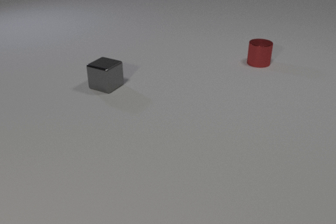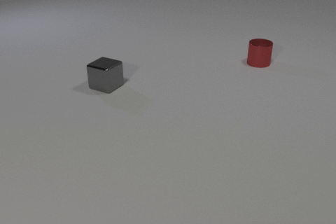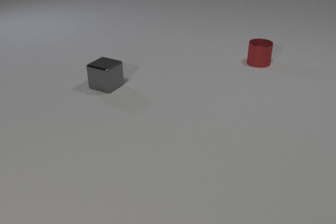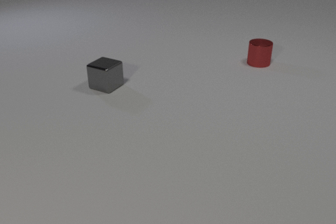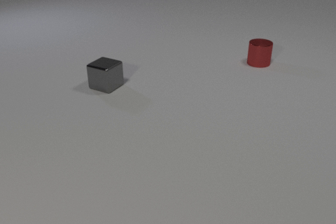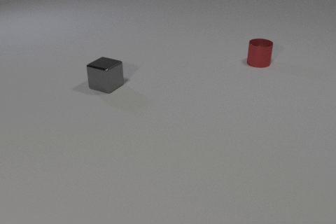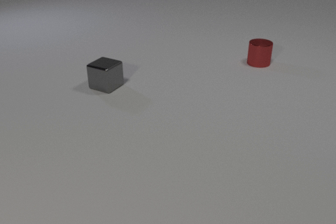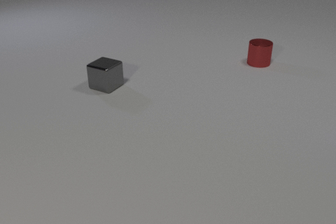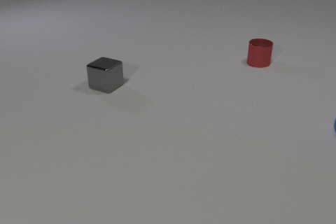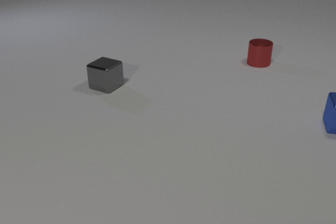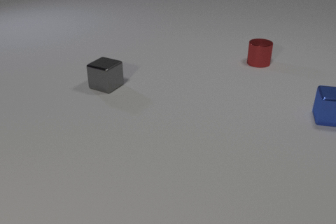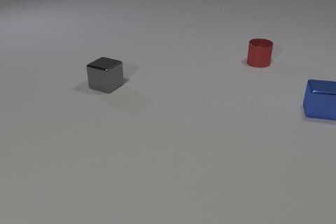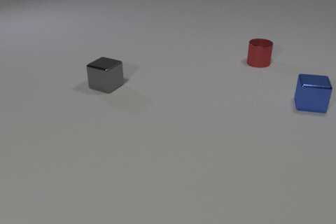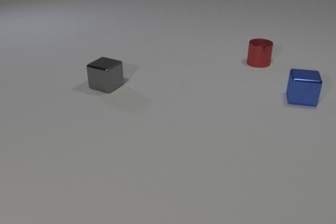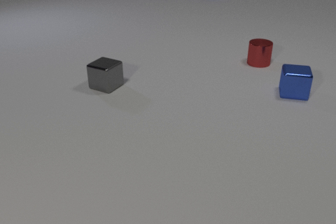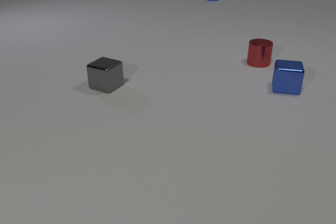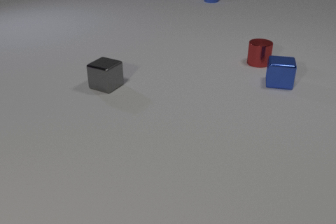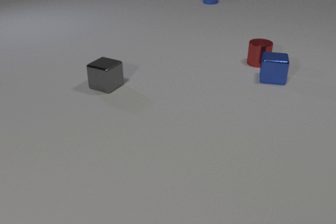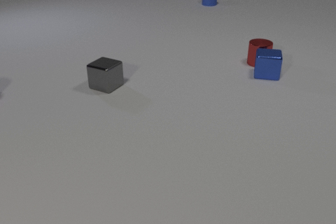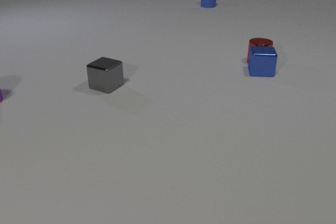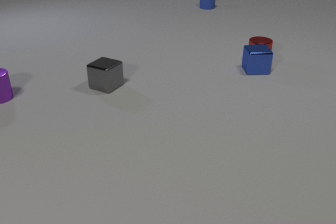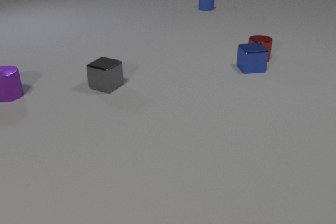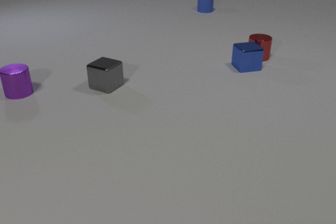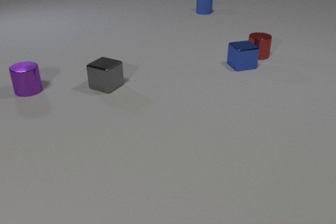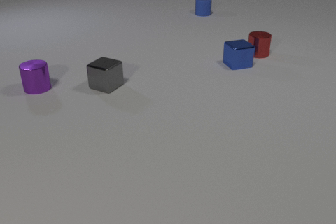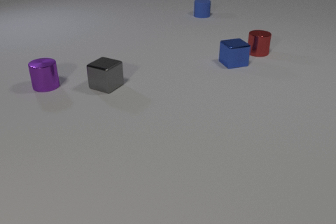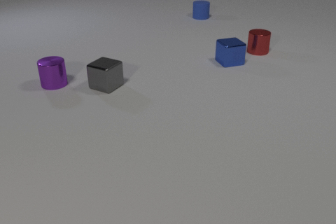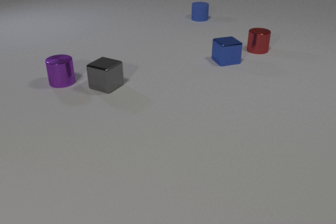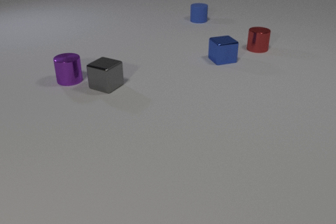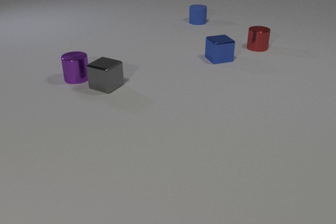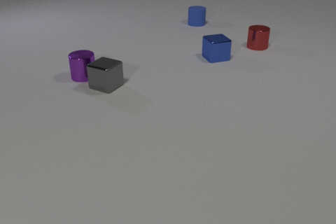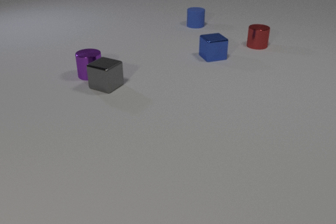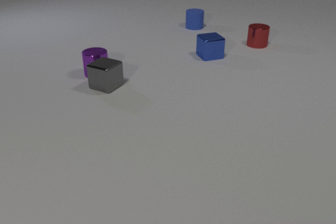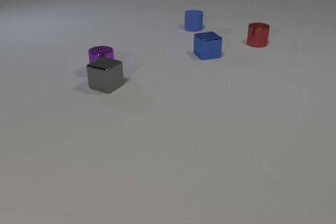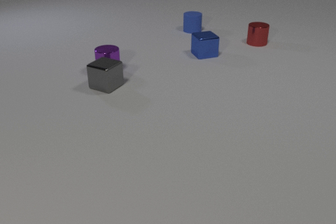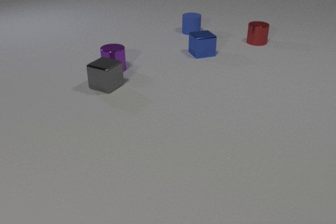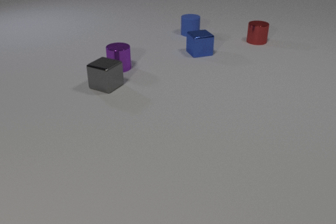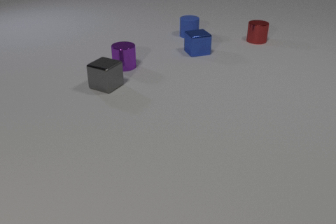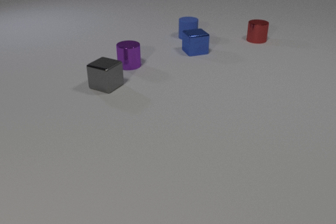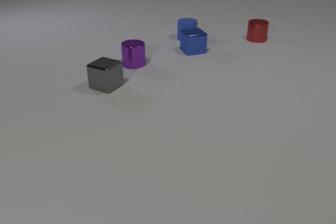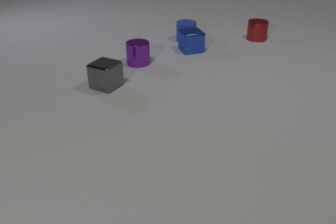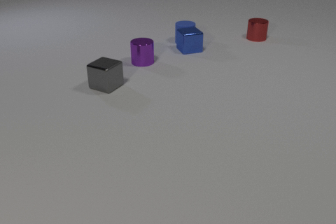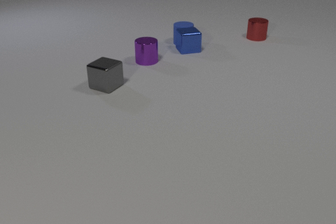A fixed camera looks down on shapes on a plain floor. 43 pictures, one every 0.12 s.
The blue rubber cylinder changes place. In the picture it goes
toward the camera.
The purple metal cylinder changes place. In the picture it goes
to the right.
0.00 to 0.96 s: Next to nothing moves.
0.96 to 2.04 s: The blue metal cube slides away from the camera and to the left. The blue rubber cylinder comes in at the top edge, slides toward the camera.
2.04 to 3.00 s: The blue metal cube slides to the left and away from the camera, spins counterclockwise seen from above by about 30 degrees, its near face sliding to the right. The red metal cylinder slides away from the camera. The blue rubber cylinder slides toward the camera. The purple metal cylinder comes in at the left edge, slides to the right. The blue metal cube and the red metal cylinder collide.
3.00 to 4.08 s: The blue metal cube slides to the left and away from the camera. The red metal cylinder slides away from the camera. The blue rubber cylinder slides toward the camera. The purple metal cylinder slides to the right.
4.08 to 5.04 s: The blue metal cube slides to the left and away from the camera. The red metal cylinder slides away from the camera. The blue rubber cylinder slides toward the camera. The purple metal cylinder slides to the right and away from the camera. The blue metal cube and the blue rubber cylinder collide.
What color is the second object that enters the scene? blue.
What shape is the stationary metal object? cube.
How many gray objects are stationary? 1.
